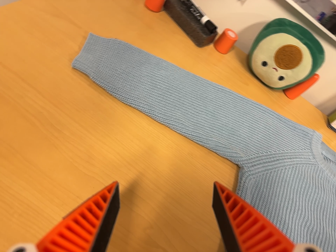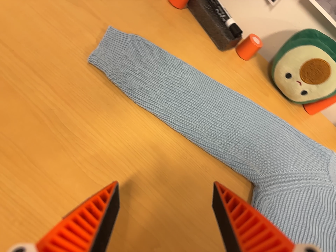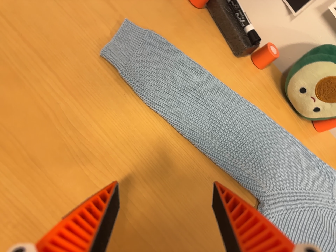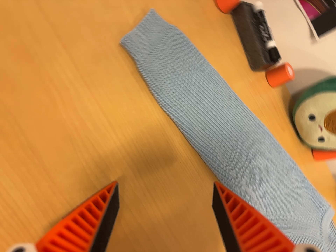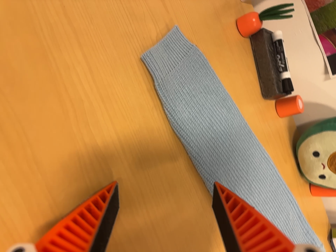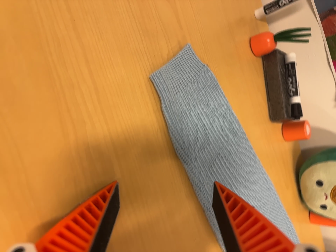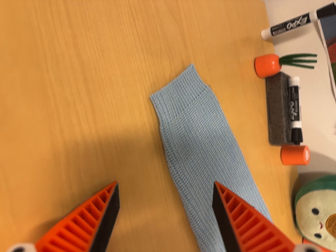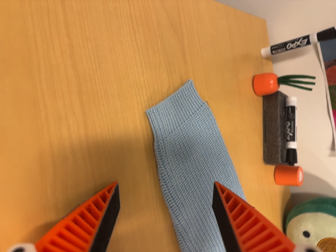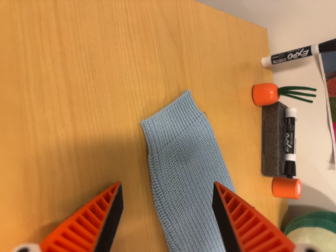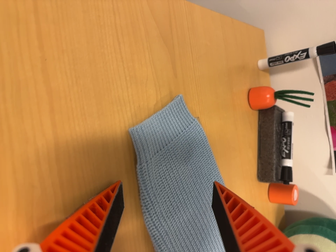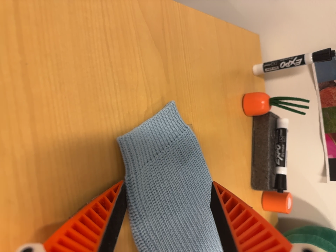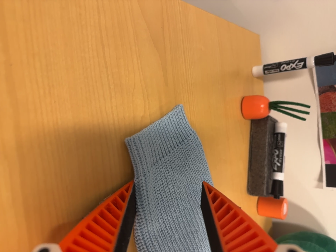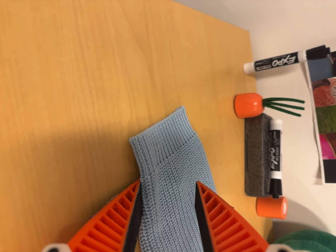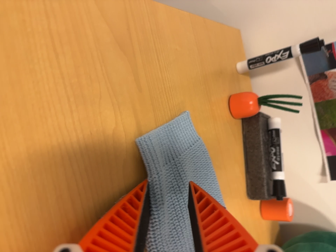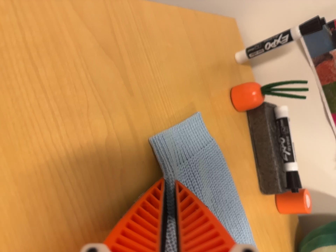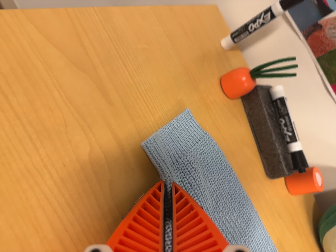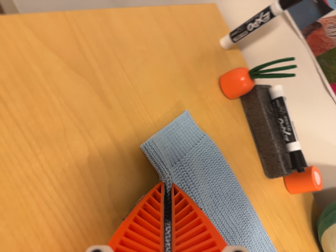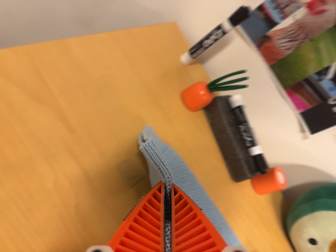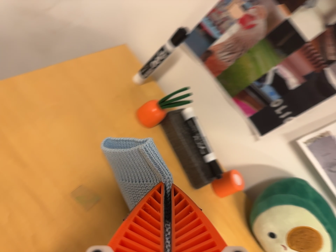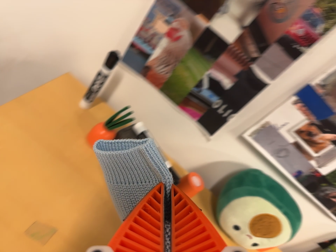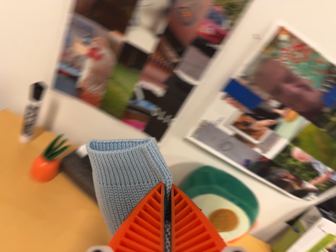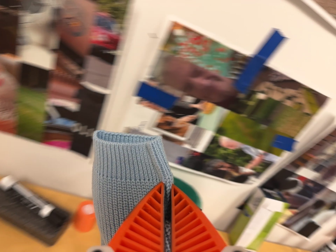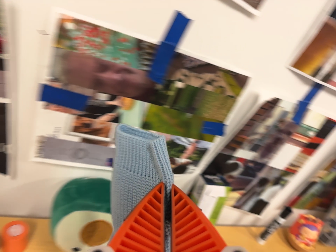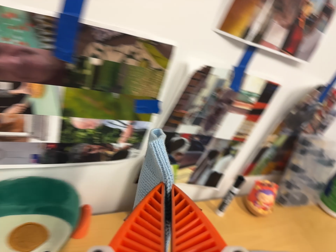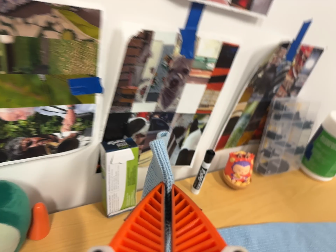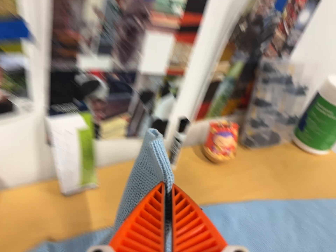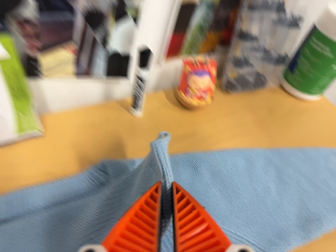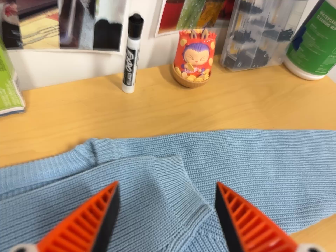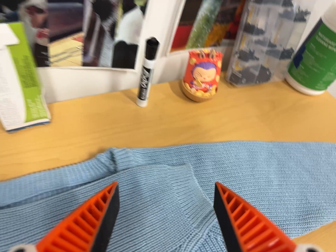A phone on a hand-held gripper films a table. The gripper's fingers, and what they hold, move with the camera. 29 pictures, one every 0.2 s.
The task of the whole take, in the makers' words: left arm across.
0.0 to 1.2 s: The camera travels toward the top of its view, to its left and forward, about 18 cm, so close, fixed things drift downward. It rolls about its line of sight by about 40 degrees, and the scene rotates clockwise.
1.2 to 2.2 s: The camera travels forward and toward the top of its view, about 7 cm, so what stands in front looms larger.
2.2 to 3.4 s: The camera travels to its right, about 8 cm, so close, fixed things drift to the left. It rolls about its line of sight by about 25 degrees, and the scene rotates counterclockwise.
3.4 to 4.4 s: The camera swings to its right by about 25 degrees, and the scene slides to the left. It travels to its right, about 32 cm, so close, fixed things drift to the left. It rolls about its line of sight by about 50 degrees, and the scene rotates counterclockwise.
4.4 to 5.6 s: The camera travels to its right and forward, about 32 cm, so close, fixed things drift to the left. Its aim tips toward the bottom of its view by about 25 degrees, and the scene shifts upward. It rolls about its line of sight by about 15 degrees, and the scene rotates counterclockwise.
The film runs forward here.
